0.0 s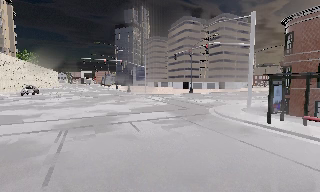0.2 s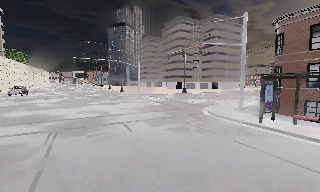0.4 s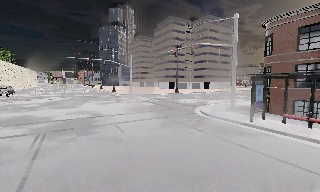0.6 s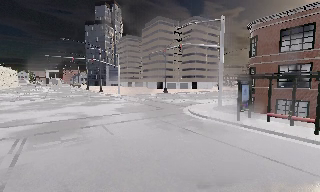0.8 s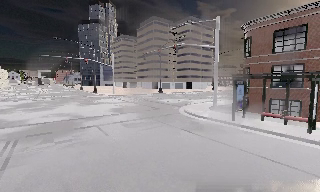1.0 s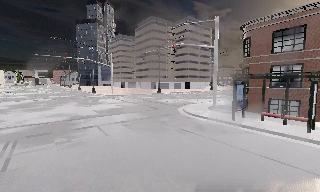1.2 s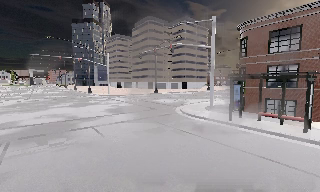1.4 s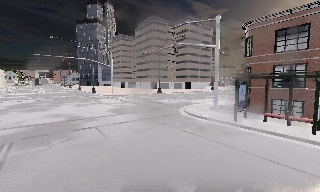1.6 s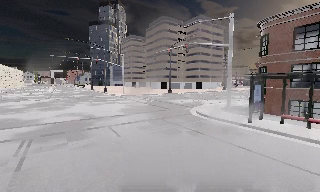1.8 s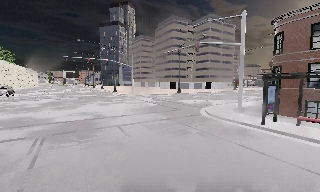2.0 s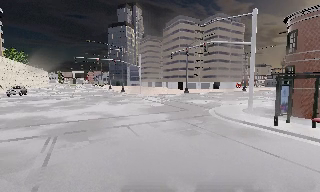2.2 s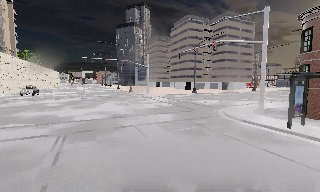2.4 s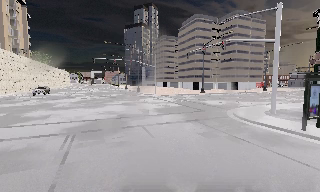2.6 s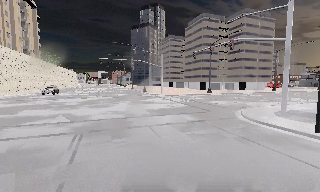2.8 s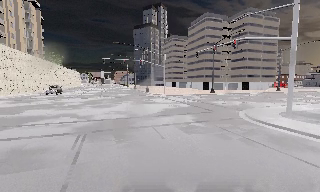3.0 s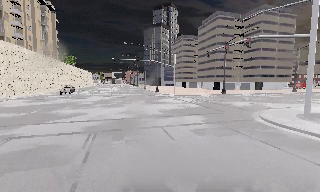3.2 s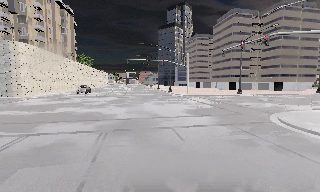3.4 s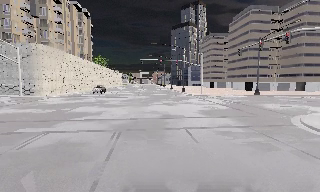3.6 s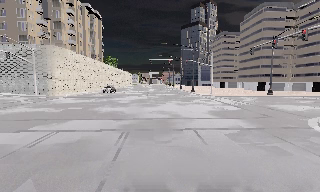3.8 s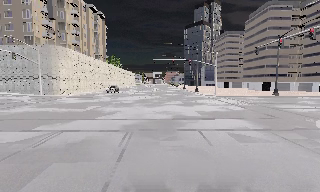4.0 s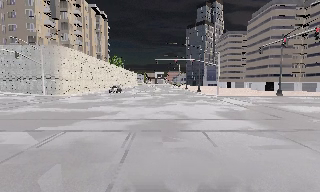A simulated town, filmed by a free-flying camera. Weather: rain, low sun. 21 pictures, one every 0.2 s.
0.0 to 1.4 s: The scene slides to the left, as the camera pans about 10 degrees to its right. It travels forward, about 0.5 m, so what stands in front looms larger.
1.4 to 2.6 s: The scene slides to the right, as the camera pans about 15 degrees to its left.
2.6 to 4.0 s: The scene slides to the right, as the camera pans about 20 degrees to its left. It travels forward, about 0.5 m, so what stands in front looms larger.
The film runs forward here.
